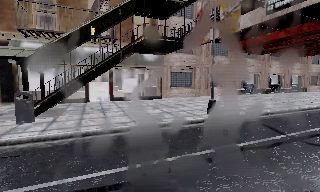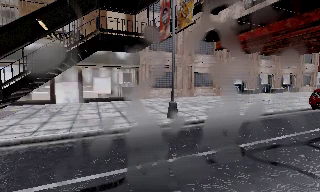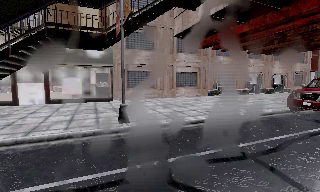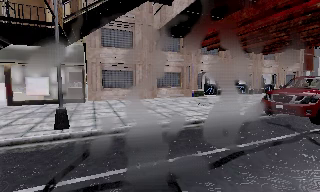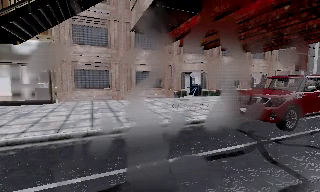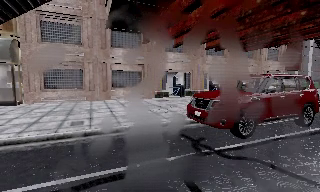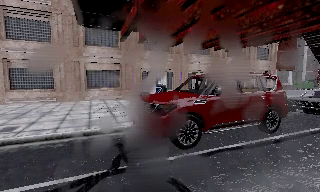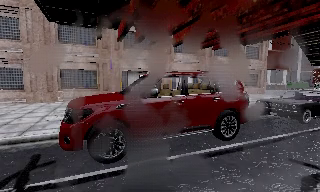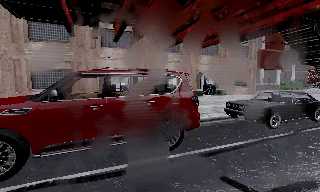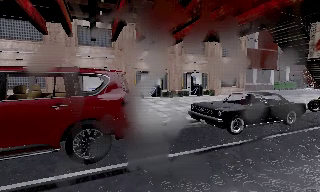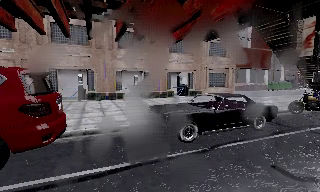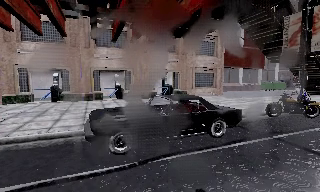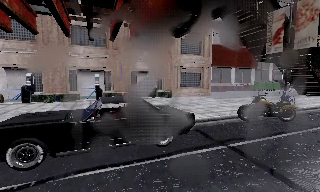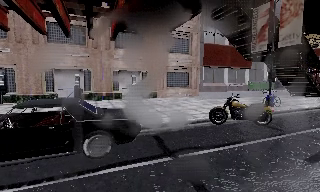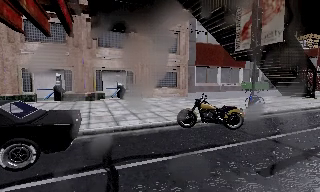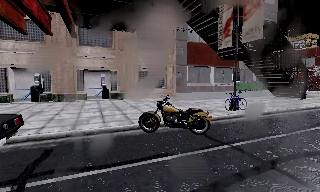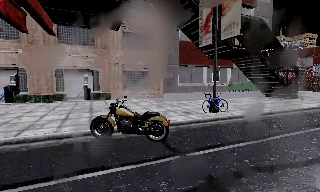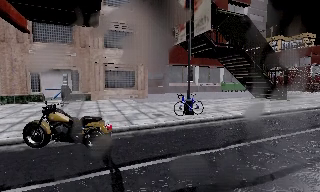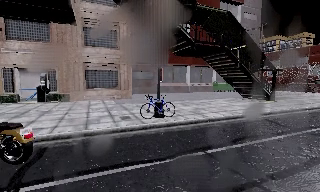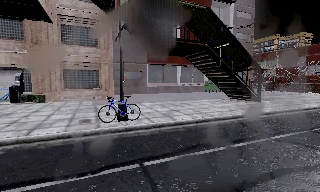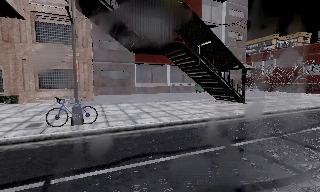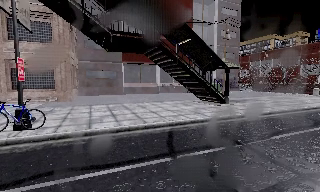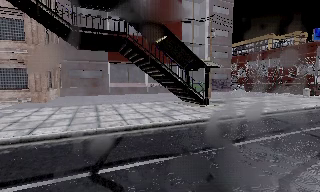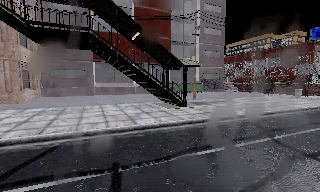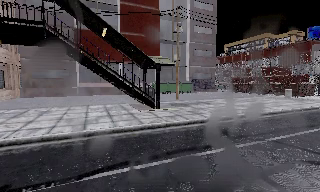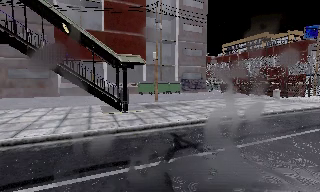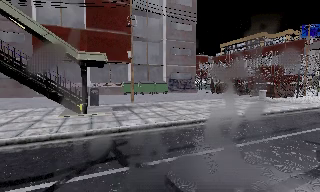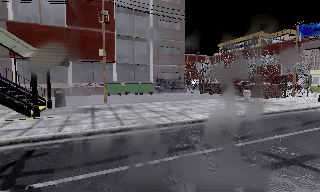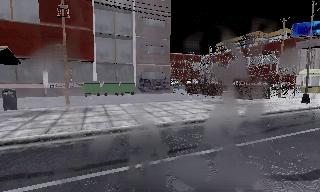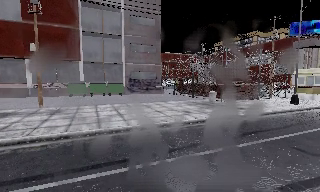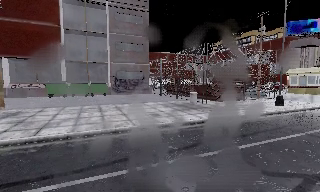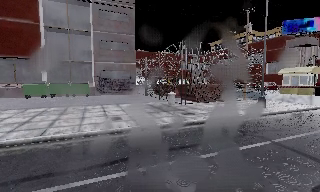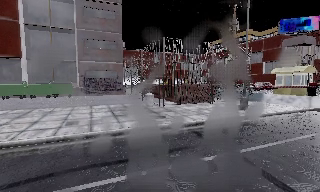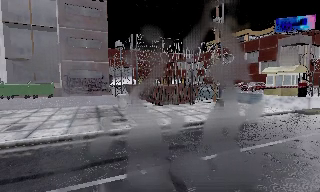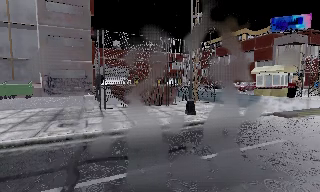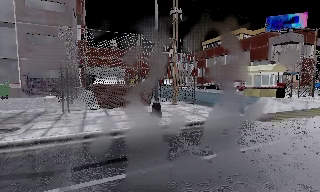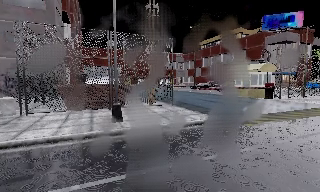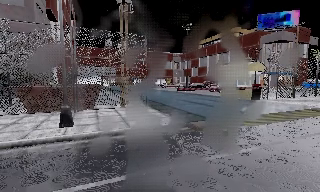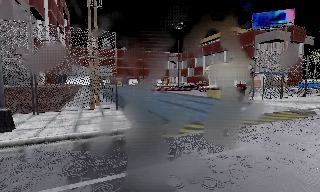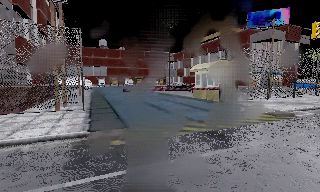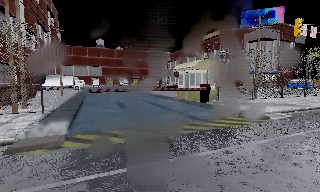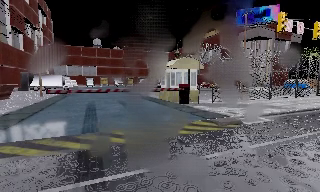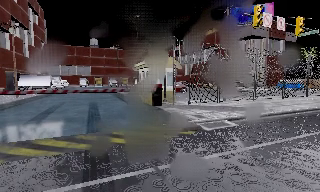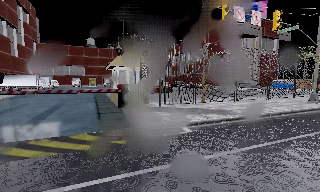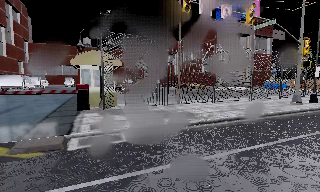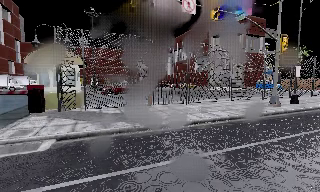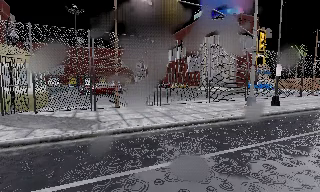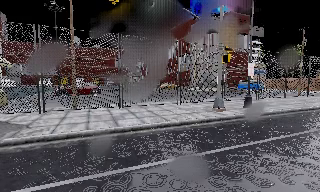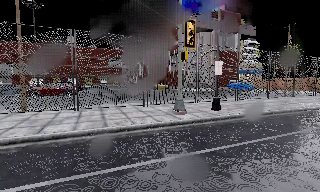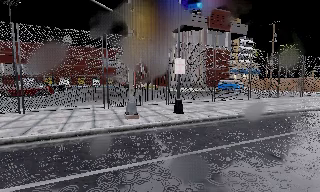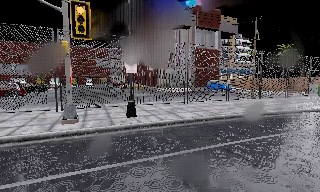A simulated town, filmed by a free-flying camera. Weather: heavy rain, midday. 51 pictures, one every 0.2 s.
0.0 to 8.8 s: The camera travels to its right and forward, about 80 m, so close, fixed things drift to the left.
8.8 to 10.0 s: The camera travels to its right, about 14 m, so close, fixed things drift to the left.
The film runs backward here.
